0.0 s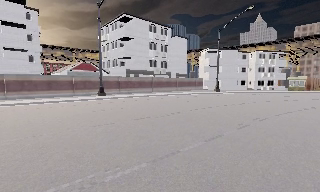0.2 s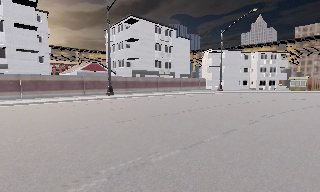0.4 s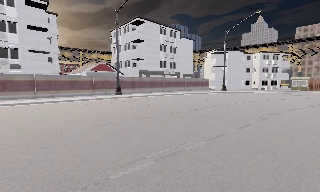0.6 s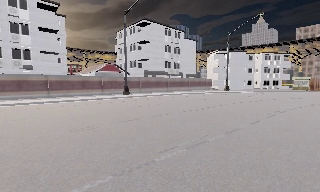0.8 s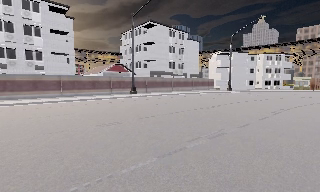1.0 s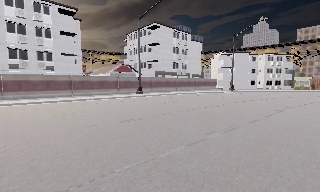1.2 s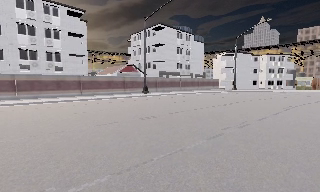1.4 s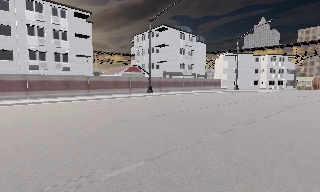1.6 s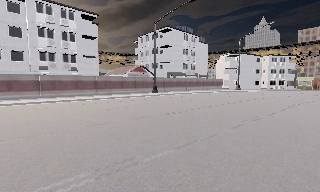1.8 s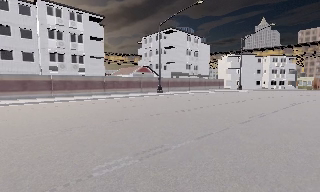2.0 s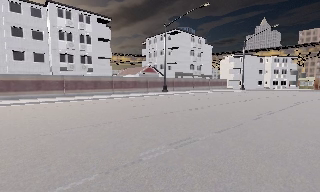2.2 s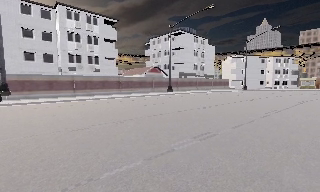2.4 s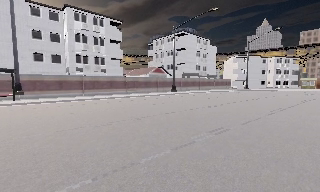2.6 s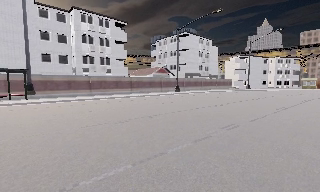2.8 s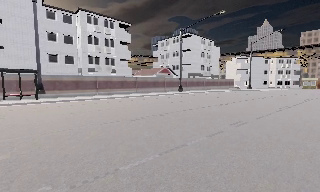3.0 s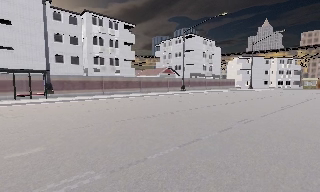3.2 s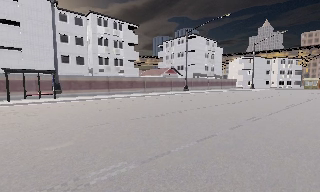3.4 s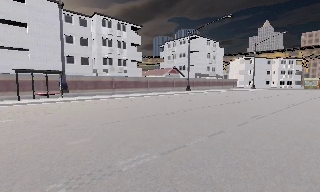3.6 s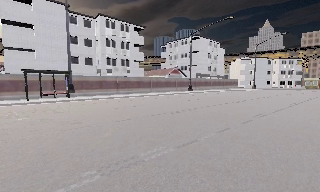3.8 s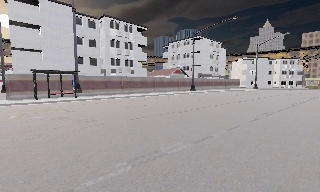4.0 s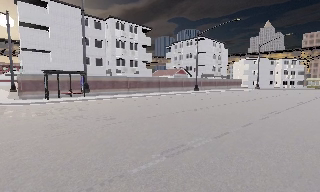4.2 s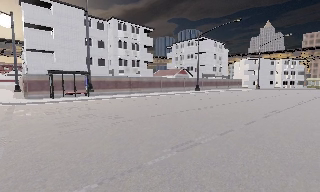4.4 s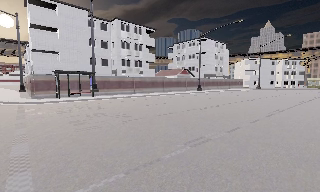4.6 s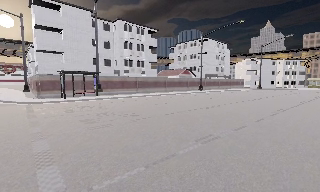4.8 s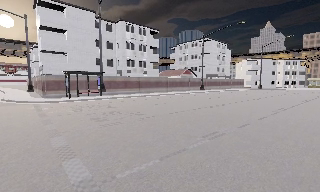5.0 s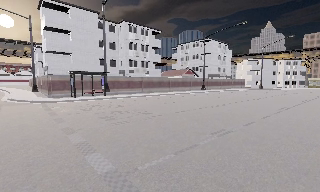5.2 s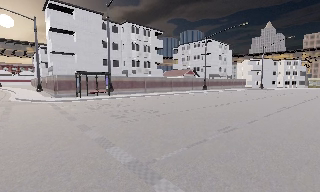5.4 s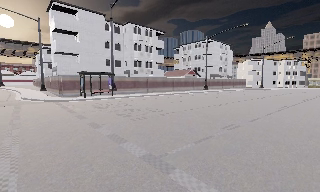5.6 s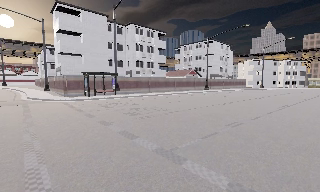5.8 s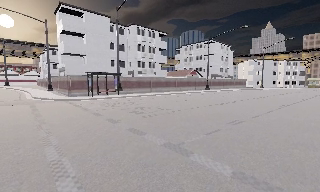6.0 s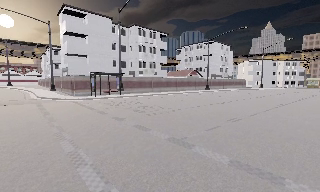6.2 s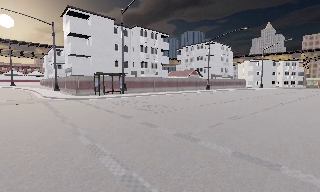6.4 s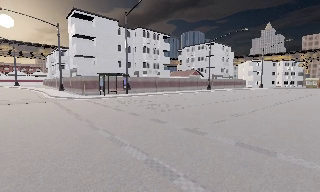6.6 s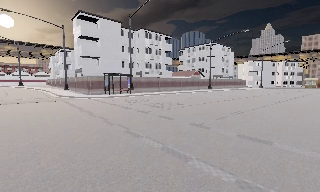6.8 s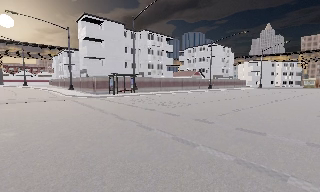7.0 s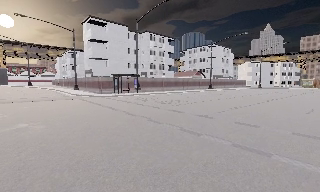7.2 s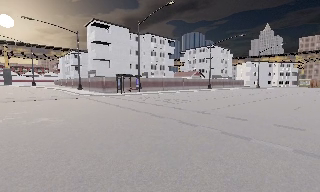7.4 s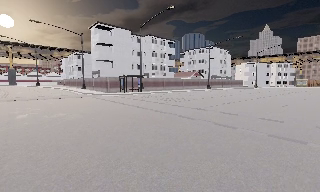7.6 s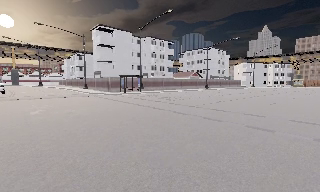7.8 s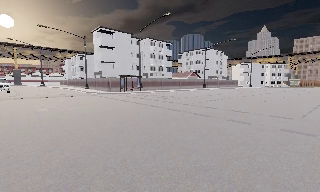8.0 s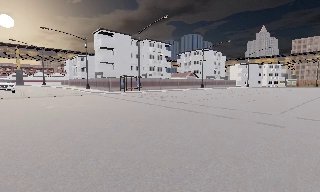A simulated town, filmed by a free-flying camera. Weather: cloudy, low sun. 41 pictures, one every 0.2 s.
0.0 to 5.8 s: The camera travels to its left and backward, about 20 m, so close, fixed things drift to the right. It loses speed.
5.8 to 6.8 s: The camera travels backward and to its left, about 3.5 m, so what stands in front gets smaller. It gains speed.
6.8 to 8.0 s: The camera travels backward, about 6 m, so what stands in front gets smaller.
The film runs backward here.
